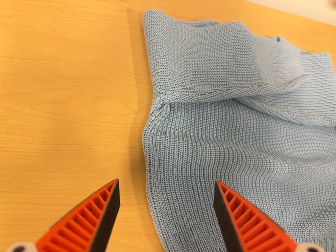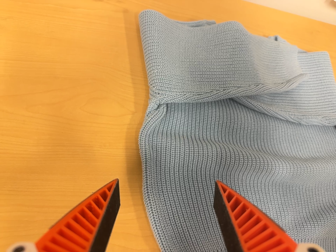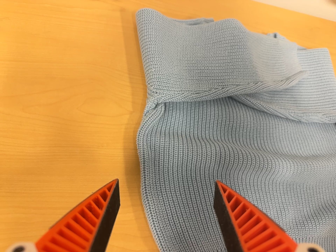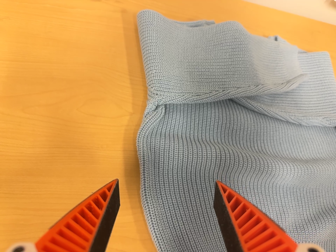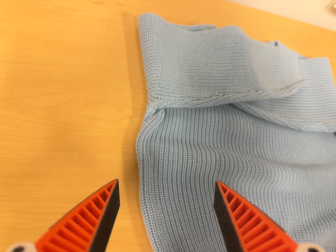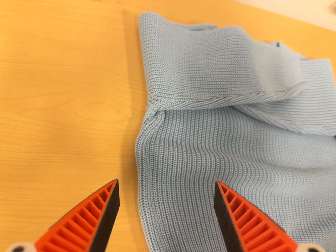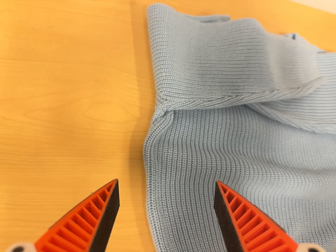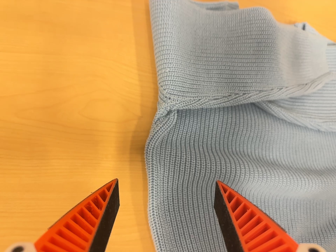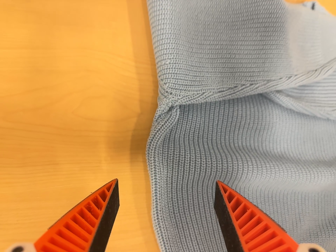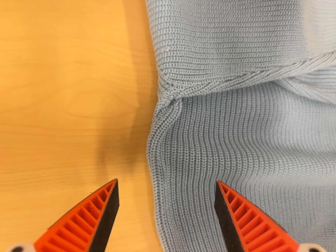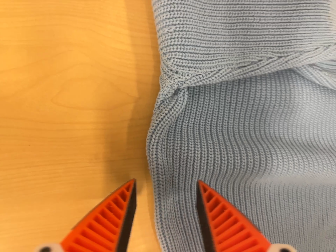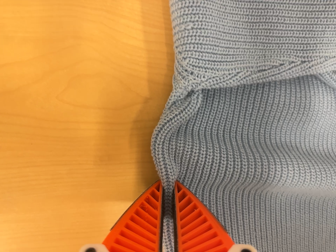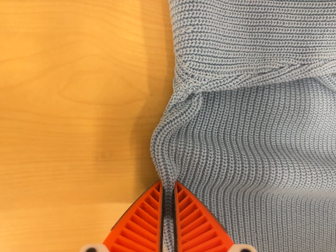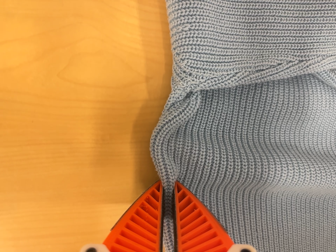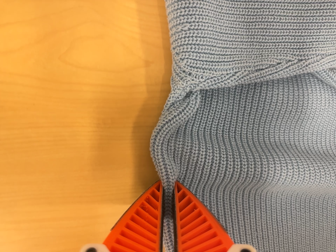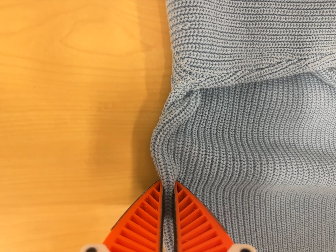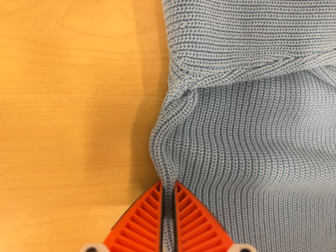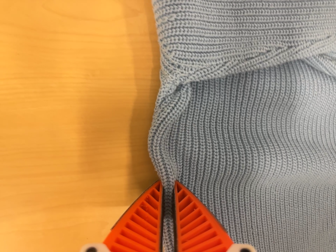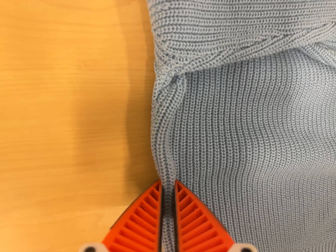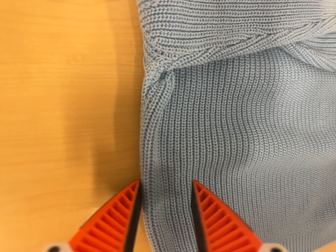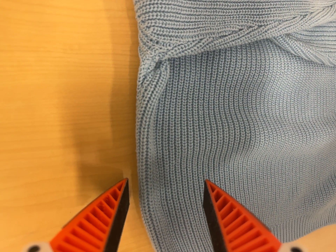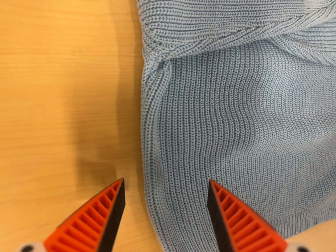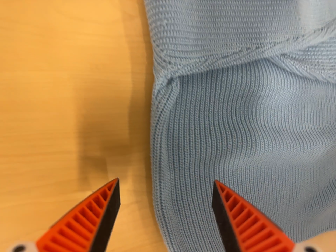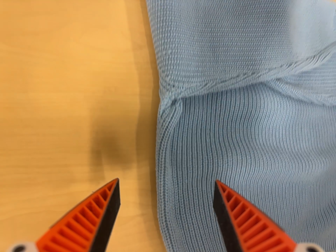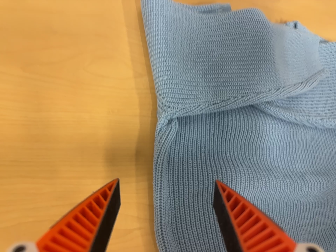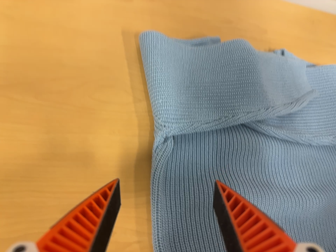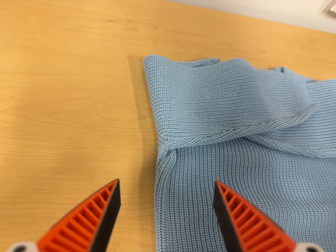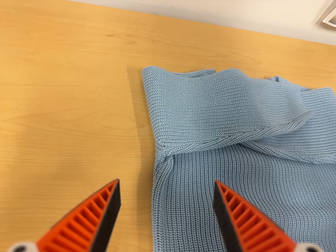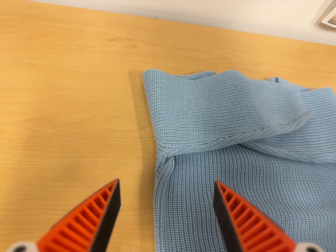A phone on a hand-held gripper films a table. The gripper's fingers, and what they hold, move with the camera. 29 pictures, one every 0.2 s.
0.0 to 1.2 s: The camera shifts only a little, or ends up much as it began.
1.2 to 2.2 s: The camera travels forward and toward the top of its view, about 16 cm, so what stands in front looms larger. Its aim tips toward the bottom of its view by about 20 degrees.
2.2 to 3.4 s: The camera travels toward the bottom of its view, about 5 cm, so close, fixed things drift upward.
3.4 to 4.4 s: The camera travels backward, about 5 cm, so what stands in front gets smaller.
4.4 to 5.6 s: The camera pans to its left by about 10 degrees. It travels backward, toward the bottom of its view and to its right, about 14 cm. Its aim tips toward the top of its view by about 35 degrees, and the scene shifts downward.
The film runs backward here.
